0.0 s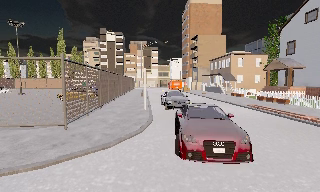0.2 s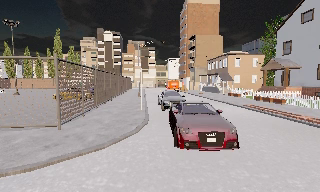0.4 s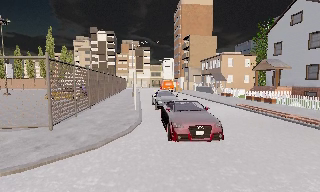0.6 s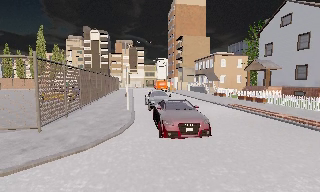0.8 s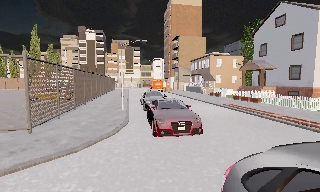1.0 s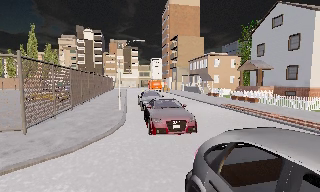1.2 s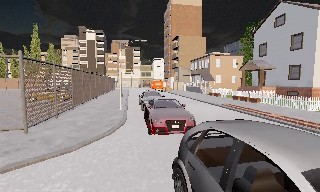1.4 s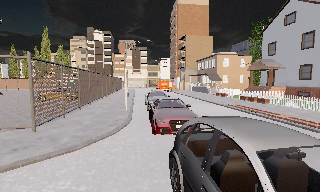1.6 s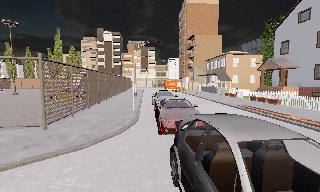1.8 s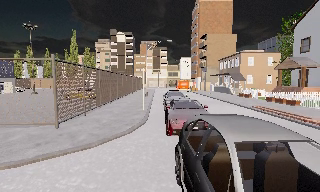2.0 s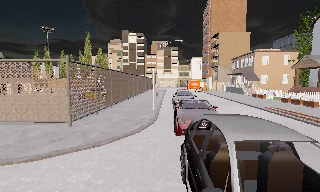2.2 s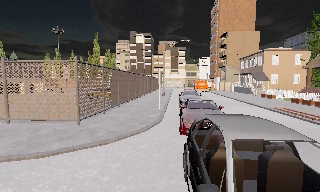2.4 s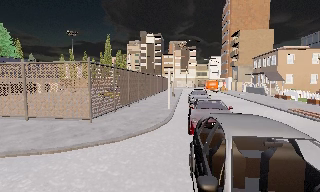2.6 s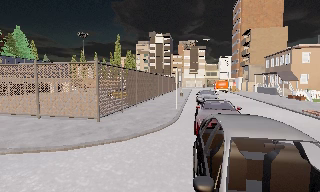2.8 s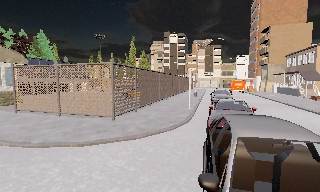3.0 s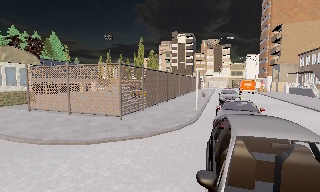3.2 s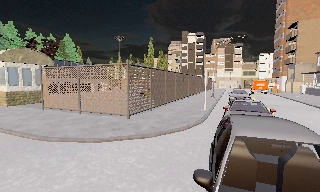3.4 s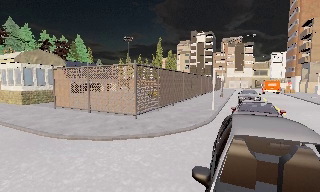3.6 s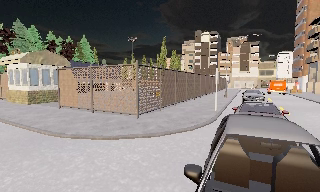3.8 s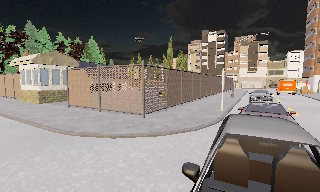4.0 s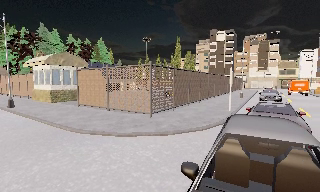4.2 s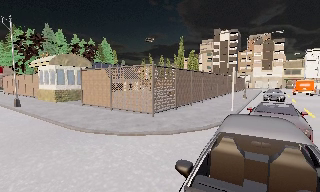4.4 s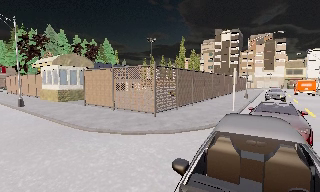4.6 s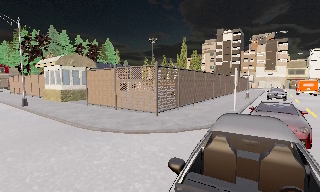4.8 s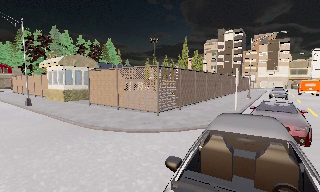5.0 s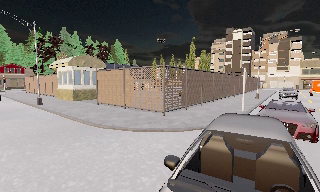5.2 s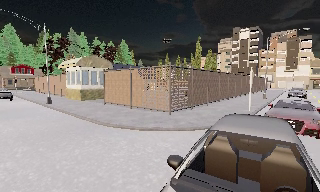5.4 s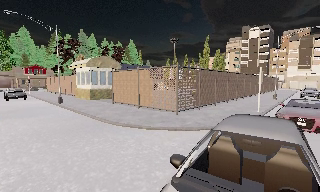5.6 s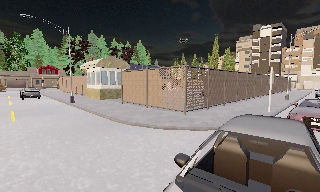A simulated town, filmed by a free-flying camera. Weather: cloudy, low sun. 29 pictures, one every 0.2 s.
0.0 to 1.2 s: The camera travels to its right, about 0.5 m, so close, fixed things drift to the left.
1.2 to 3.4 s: The camera pans to its left, which is counterclockwise from overhead, by about 40 degrees. It travels to its right, about 1 m.
3.4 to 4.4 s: The camera shifts only a little, or ends up much as it began.
4.4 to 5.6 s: The camera pans to its left, which is counterclockwise from overhead, by about 10 degrees. It travels backward, about 0.5 m, so what stands in front gets smaller.
The film runs backward here.
